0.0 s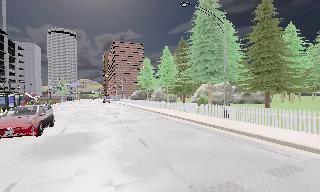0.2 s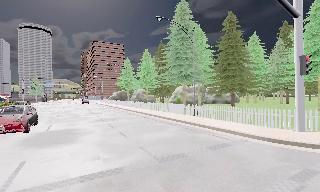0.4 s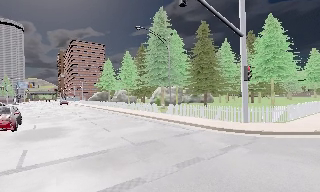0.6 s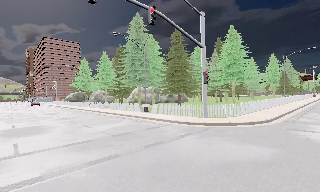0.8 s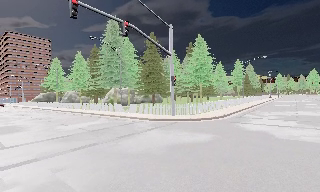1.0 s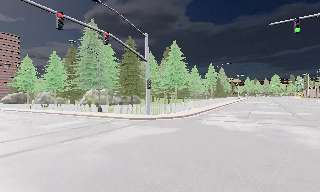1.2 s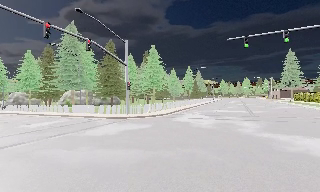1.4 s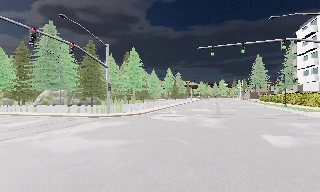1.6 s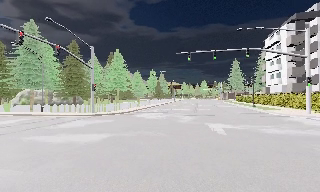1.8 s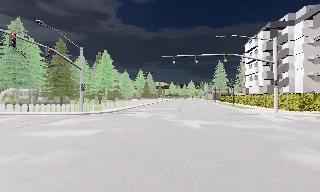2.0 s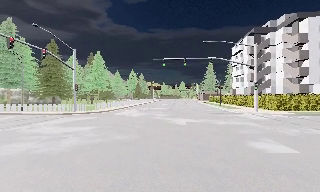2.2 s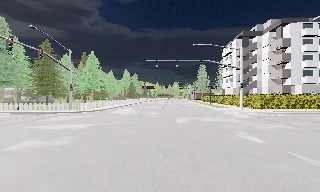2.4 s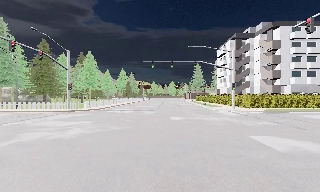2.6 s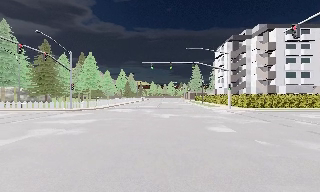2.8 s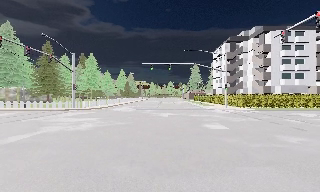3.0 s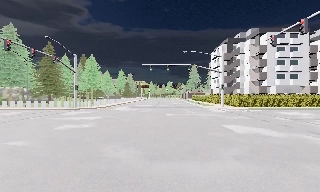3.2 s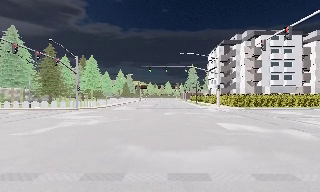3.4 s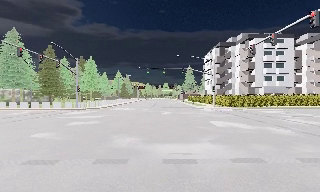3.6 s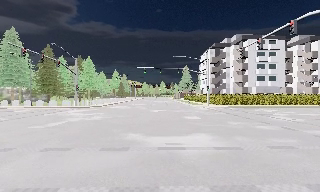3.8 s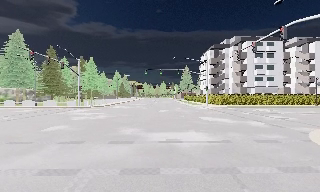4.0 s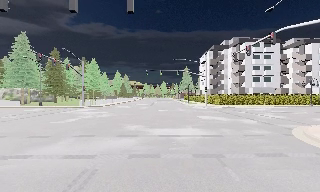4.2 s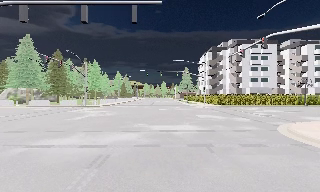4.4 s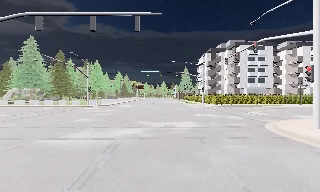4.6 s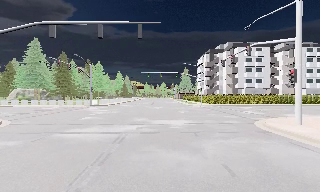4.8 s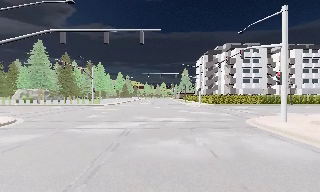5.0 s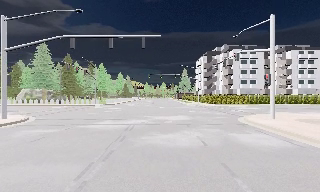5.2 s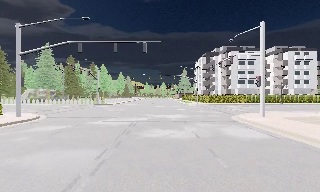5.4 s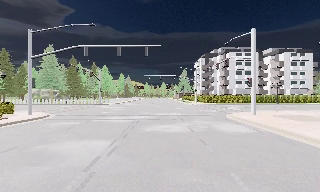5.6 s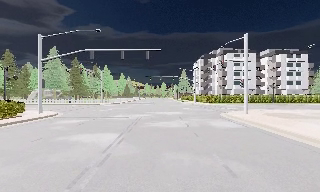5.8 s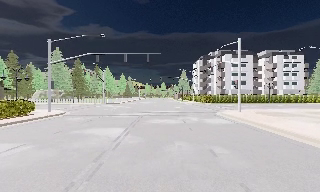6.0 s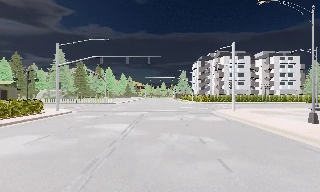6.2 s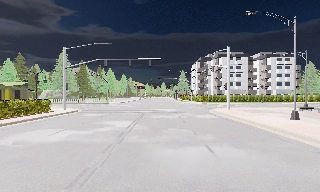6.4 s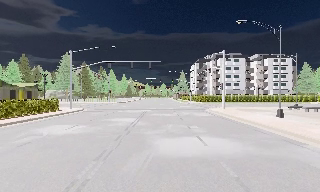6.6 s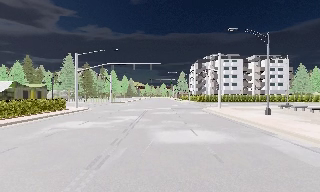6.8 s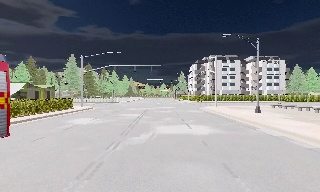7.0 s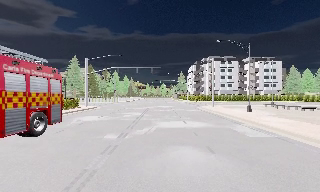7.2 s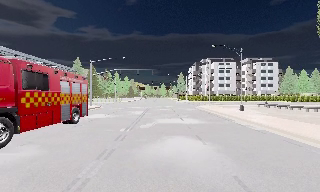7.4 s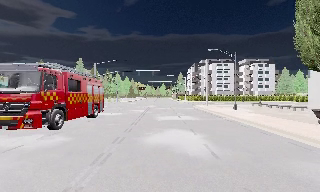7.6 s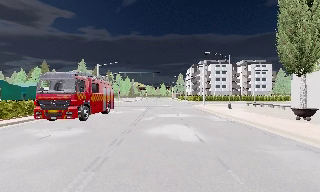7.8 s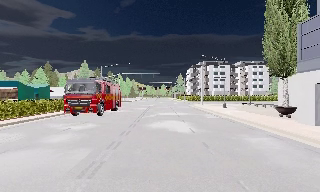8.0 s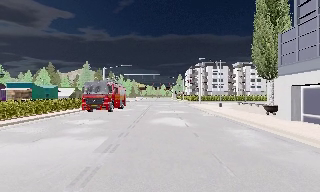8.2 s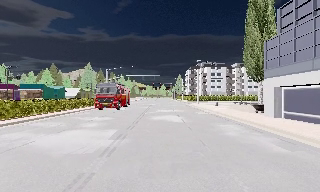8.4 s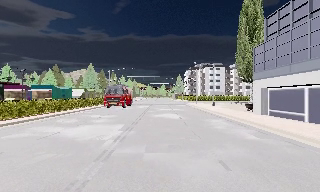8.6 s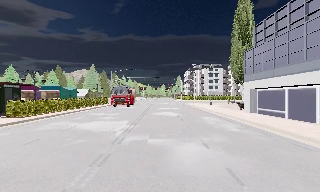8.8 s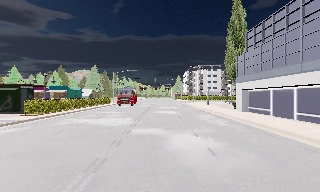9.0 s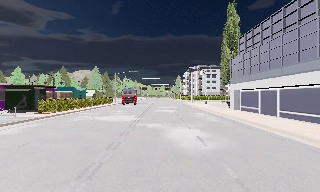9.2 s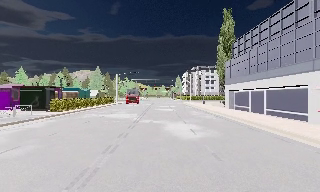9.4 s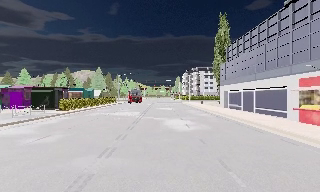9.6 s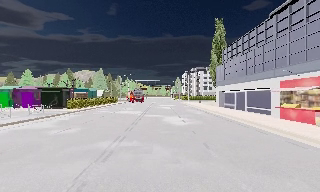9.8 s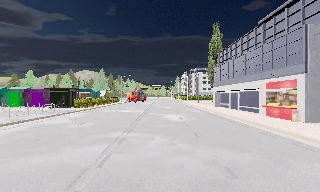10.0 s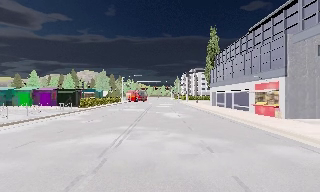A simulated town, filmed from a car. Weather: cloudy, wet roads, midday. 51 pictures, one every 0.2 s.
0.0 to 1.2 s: The camera swings to its right by about 45 degrees, and the scene slides to the left. It travels backward, about 10 m.
1.2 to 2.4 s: The scene slides to the left, as the camera pans about 25 degrees to its right. It travels backward, about 7 m, so what stands in front gets smaller. It loses speed.
2.4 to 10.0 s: The camera travels backward, about 50 m, so what stands in front gets smaller. It gains speed.
The film runs backward here.
